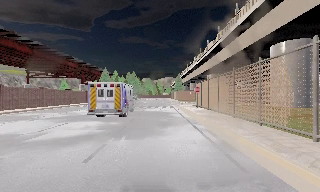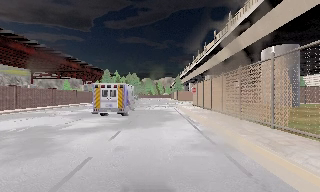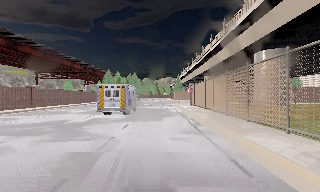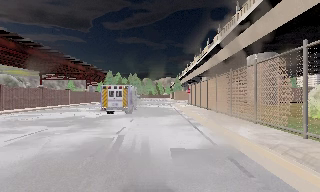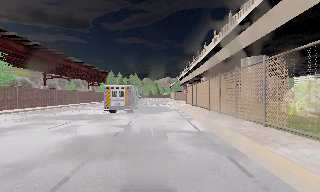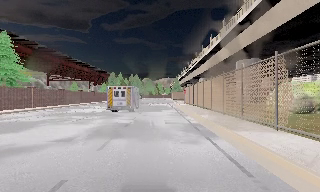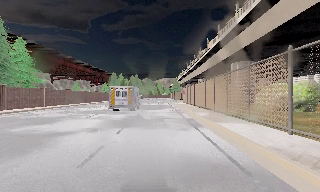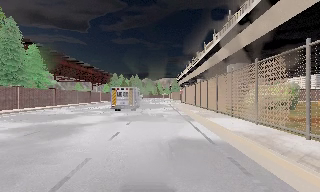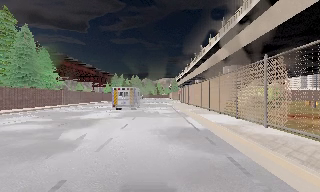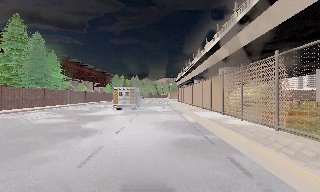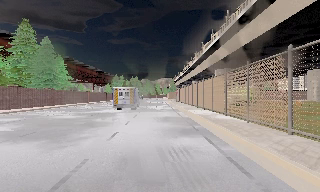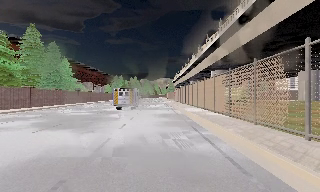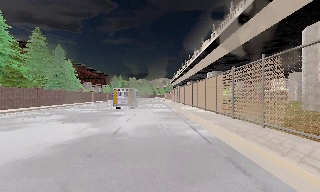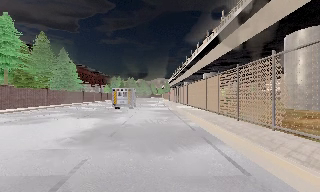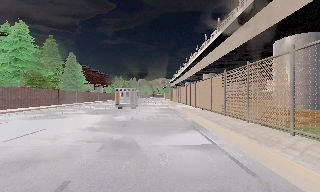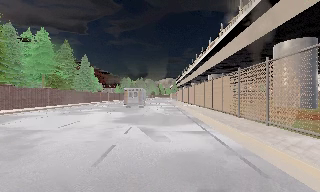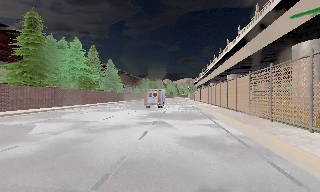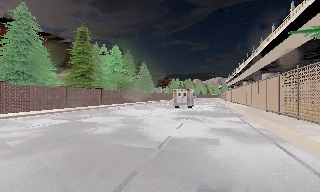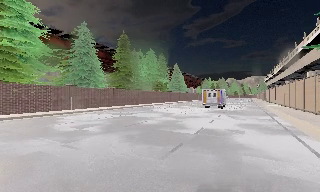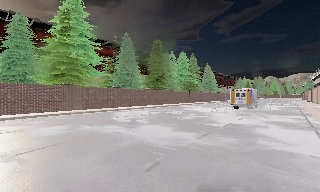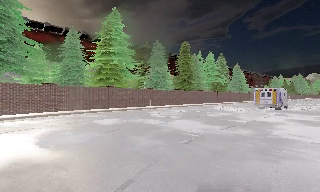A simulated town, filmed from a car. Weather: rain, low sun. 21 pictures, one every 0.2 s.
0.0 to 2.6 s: The camera travels backward, about 25 m, so what stands in front gets smaller.
2.6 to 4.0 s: The camera pans to its left, which is counterclockwise from overhead, by about 50 degrees. It travels backward, about 14 m.
The film runs backward here.
